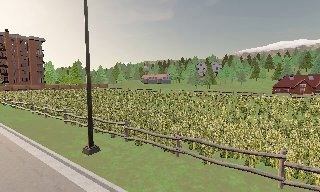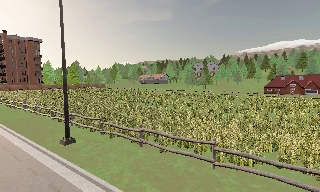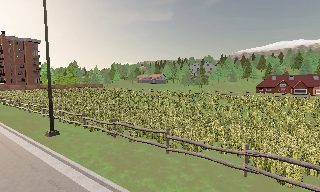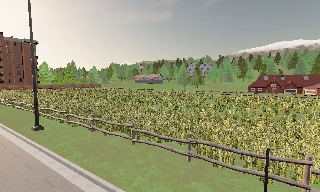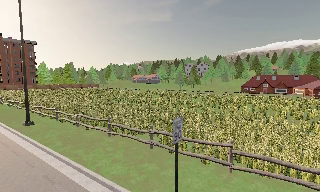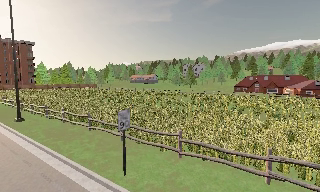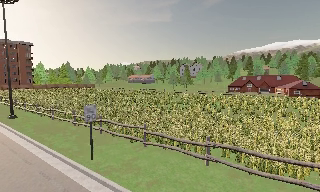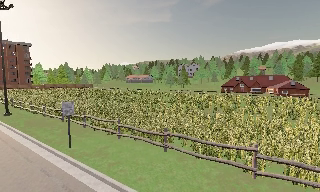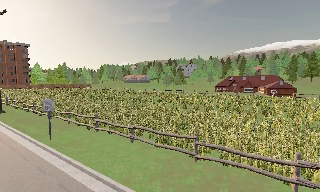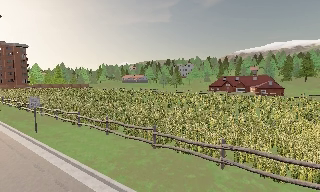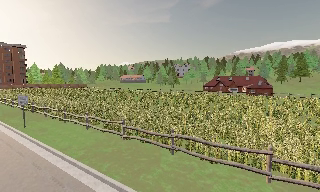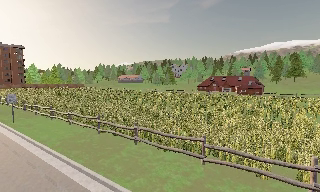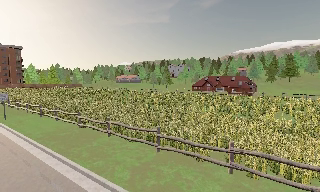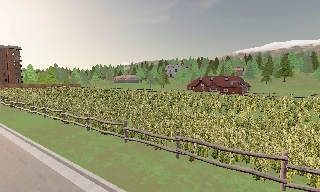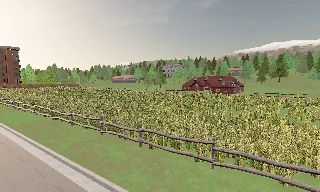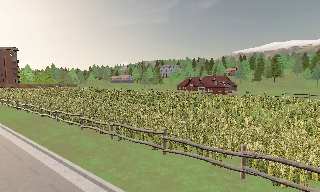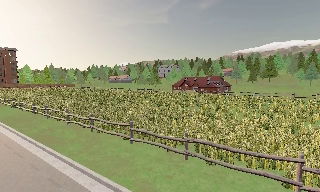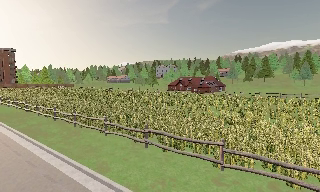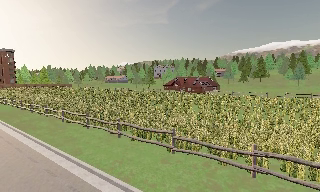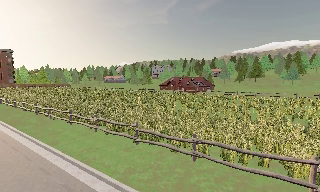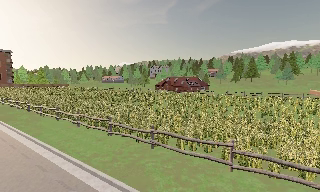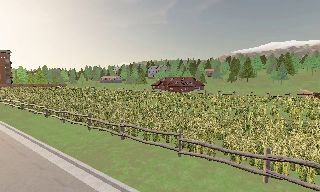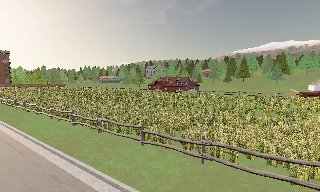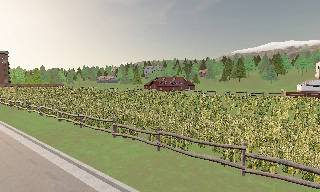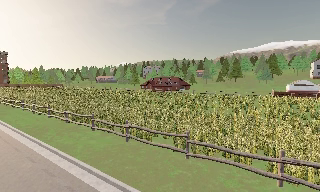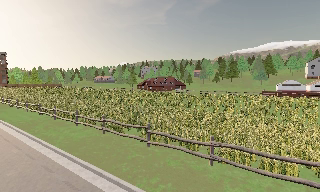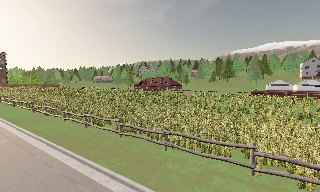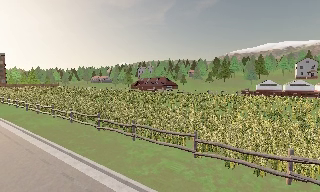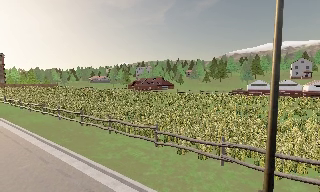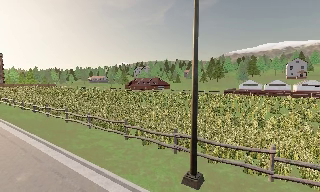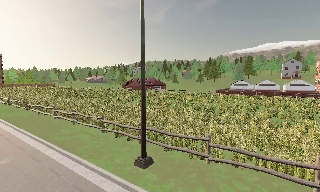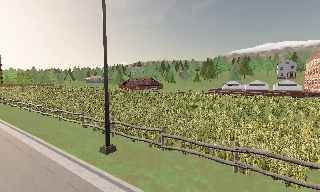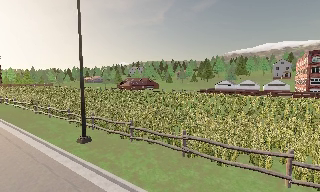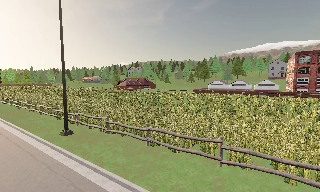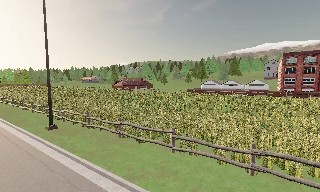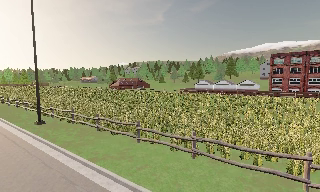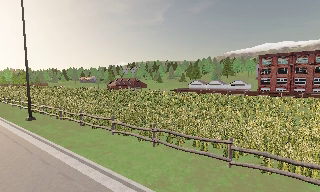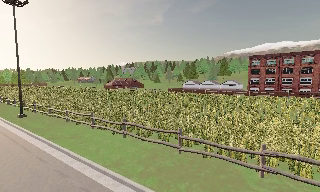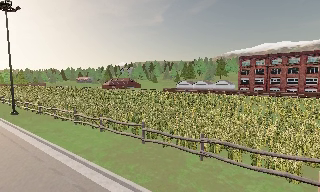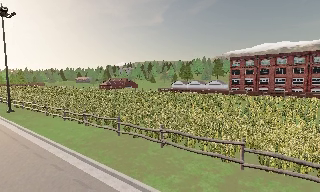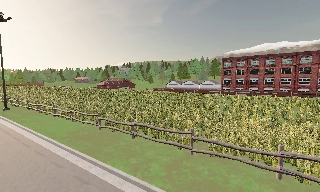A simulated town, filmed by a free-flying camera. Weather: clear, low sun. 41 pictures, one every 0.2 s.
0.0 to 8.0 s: The camera travels to its right and backward, about 95 m, so close, fixed things drift to the left.
The film runs backward here.
